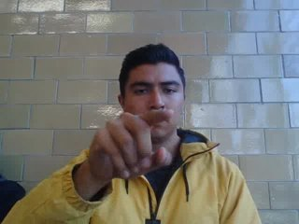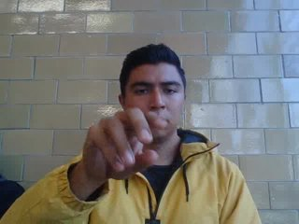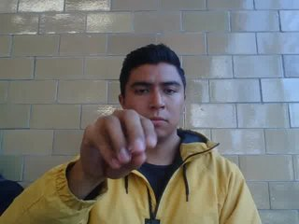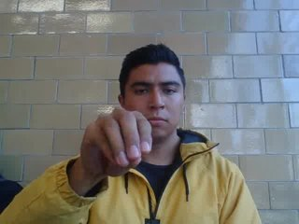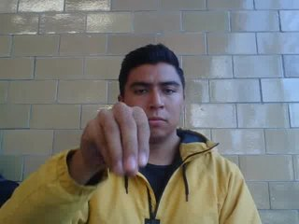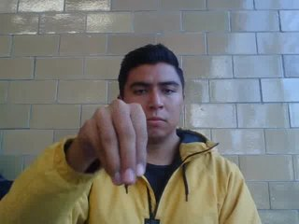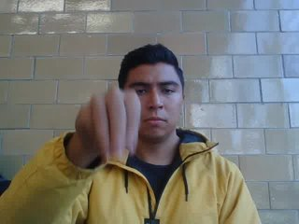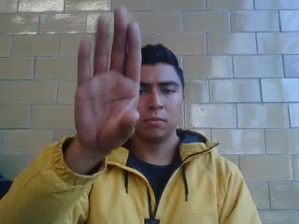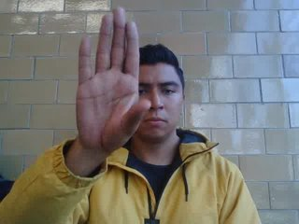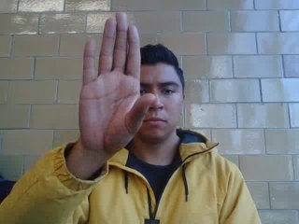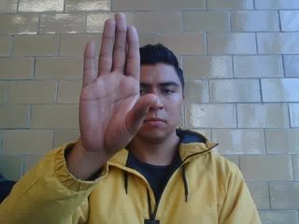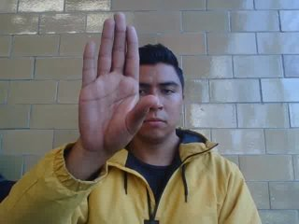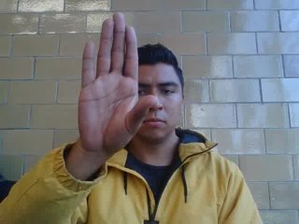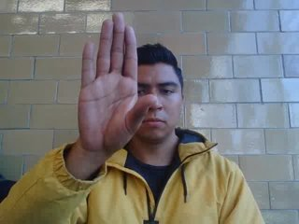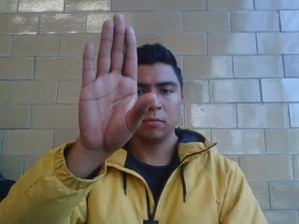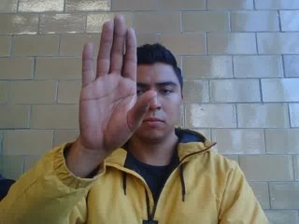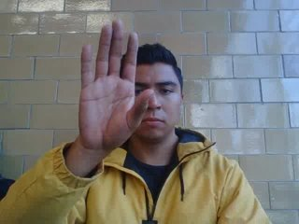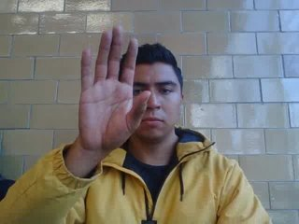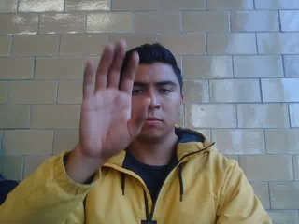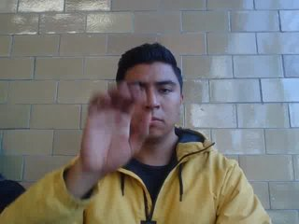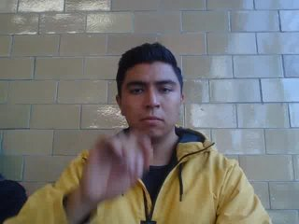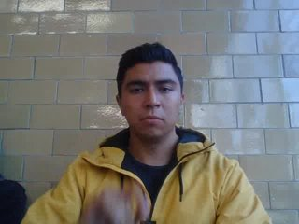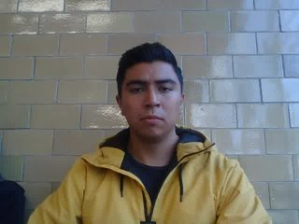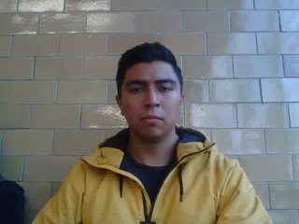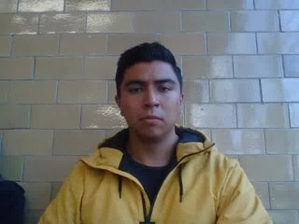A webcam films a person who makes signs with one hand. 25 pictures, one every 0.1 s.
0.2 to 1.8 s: On the screen the hand sweeps upward. The name of the sign: Throw up.
1.9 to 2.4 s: Non-gesture.
